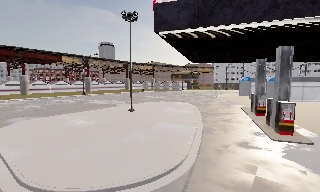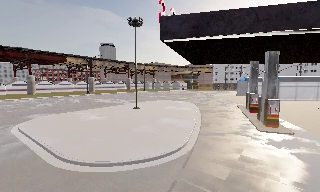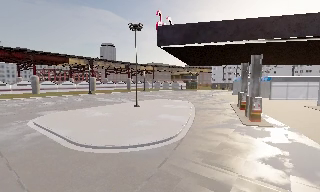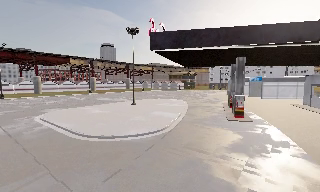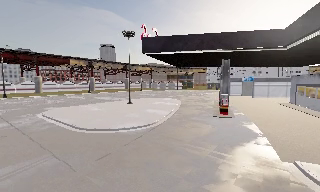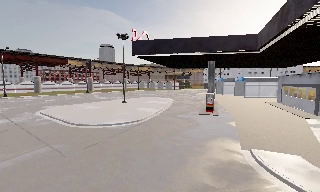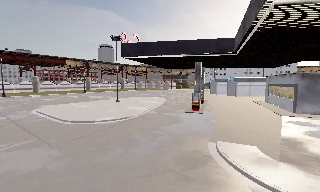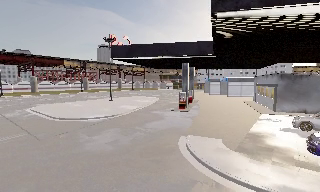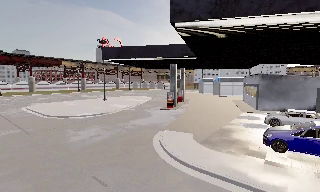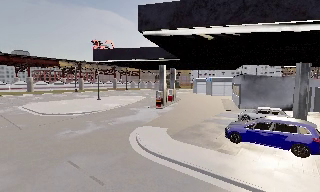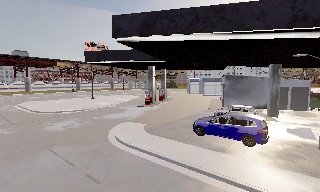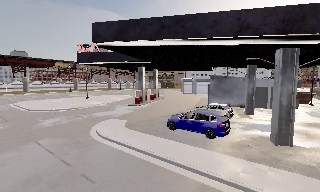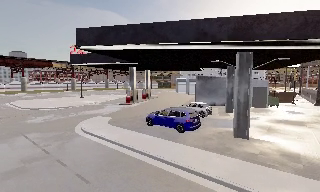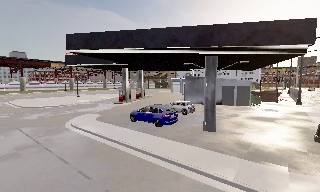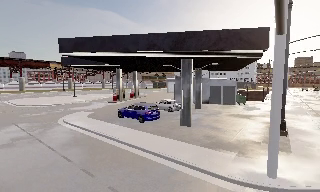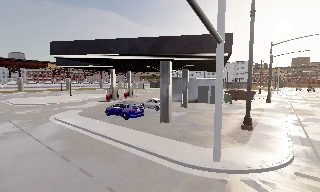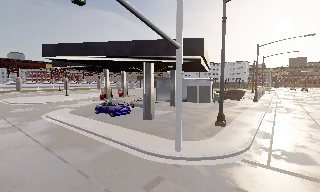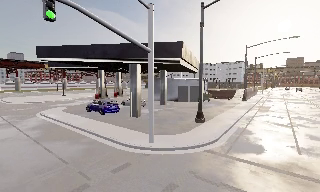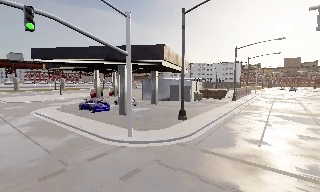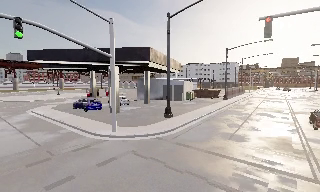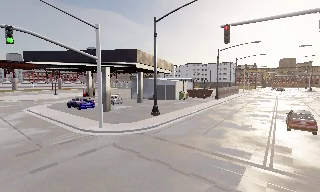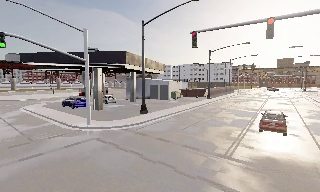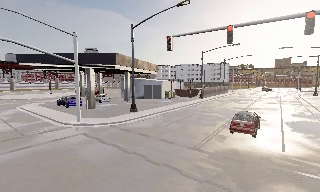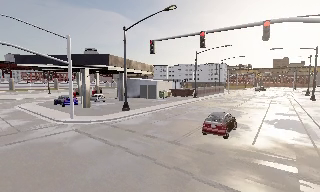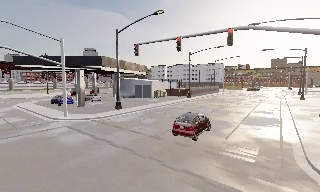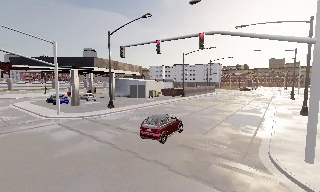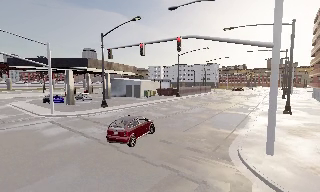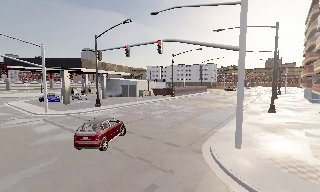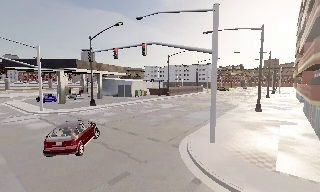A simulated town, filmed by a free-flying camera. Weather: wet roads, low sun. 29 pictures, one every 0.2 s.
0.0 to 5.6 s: The camera travels to its right and backward, about 50 m, so close, fixed things drift to the left.
The film runs backward here.
